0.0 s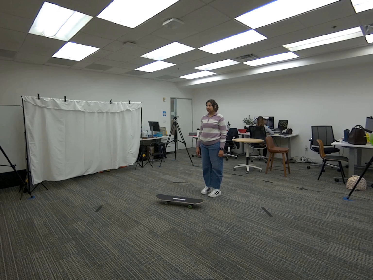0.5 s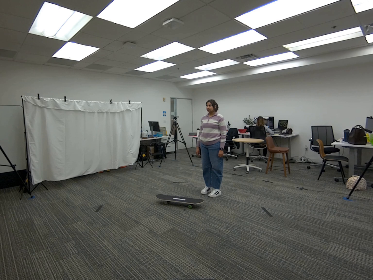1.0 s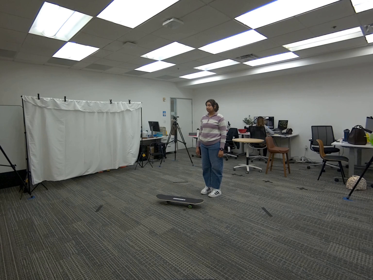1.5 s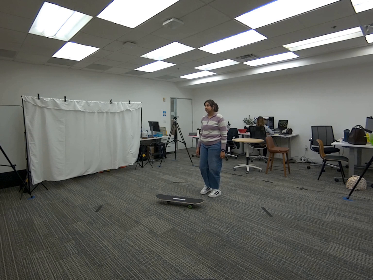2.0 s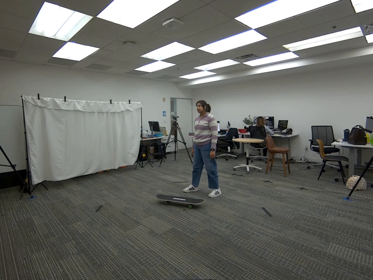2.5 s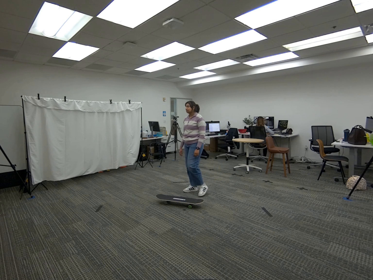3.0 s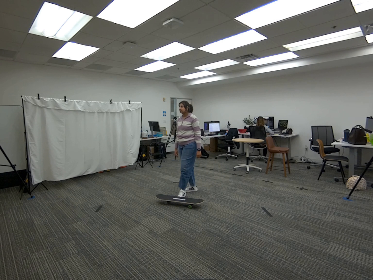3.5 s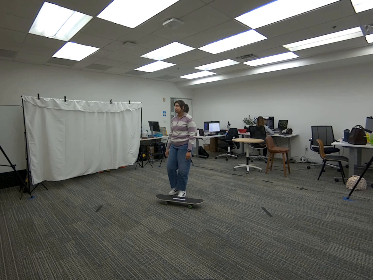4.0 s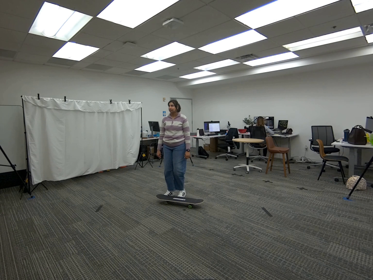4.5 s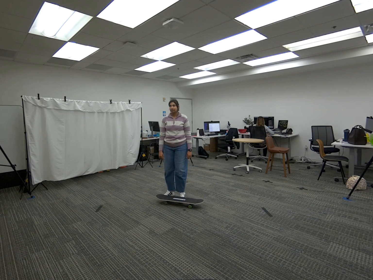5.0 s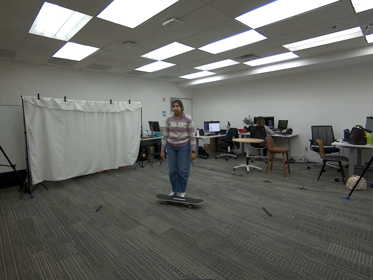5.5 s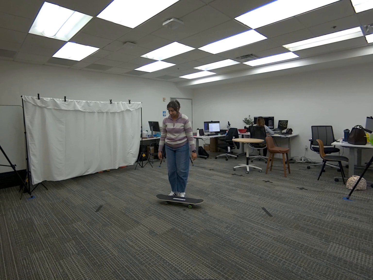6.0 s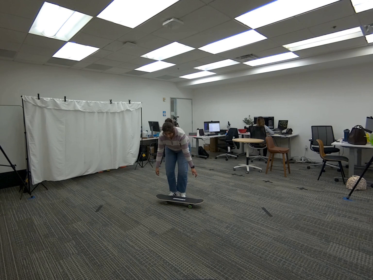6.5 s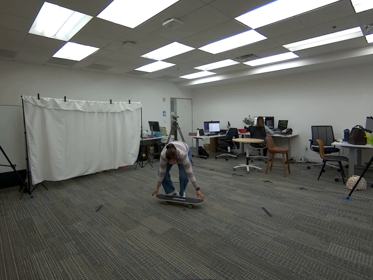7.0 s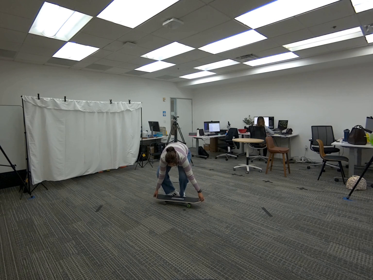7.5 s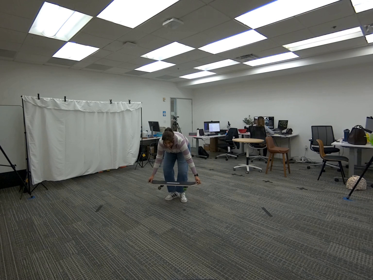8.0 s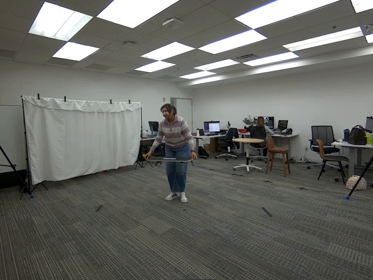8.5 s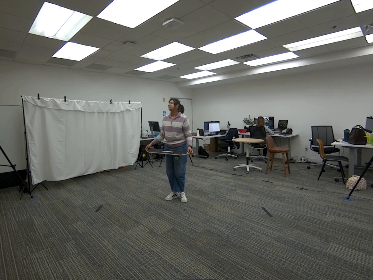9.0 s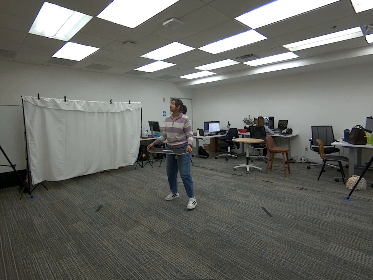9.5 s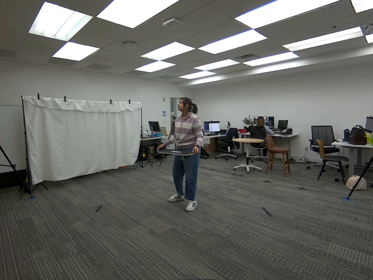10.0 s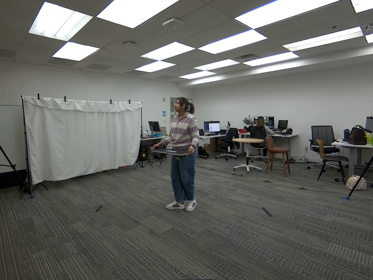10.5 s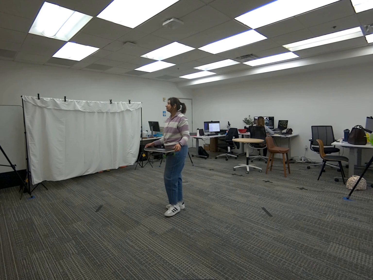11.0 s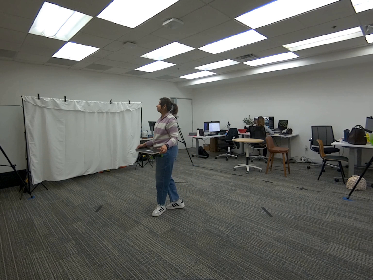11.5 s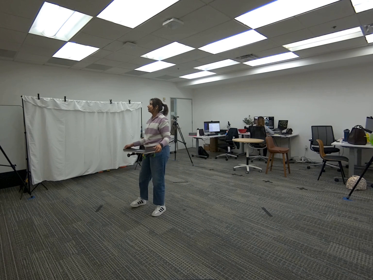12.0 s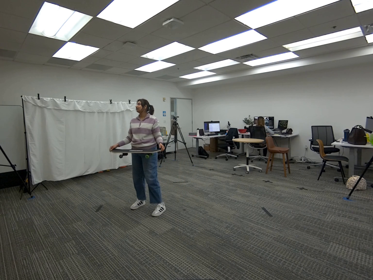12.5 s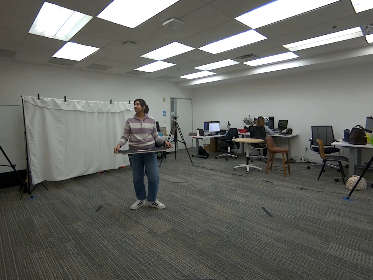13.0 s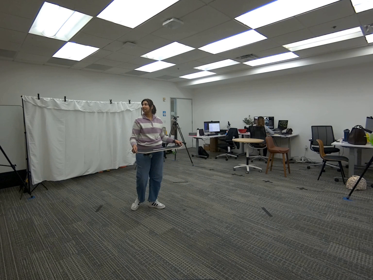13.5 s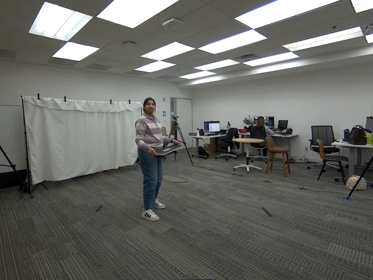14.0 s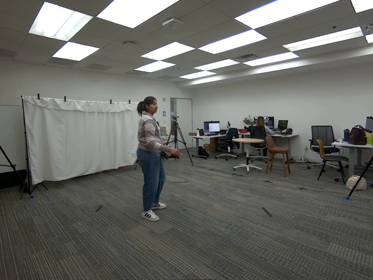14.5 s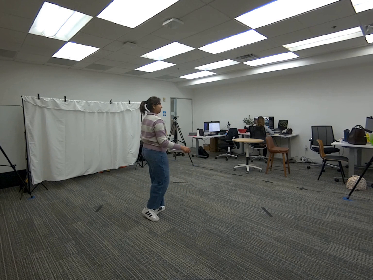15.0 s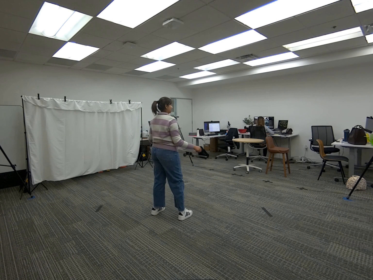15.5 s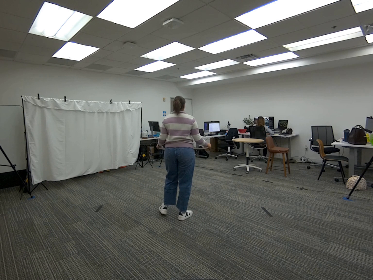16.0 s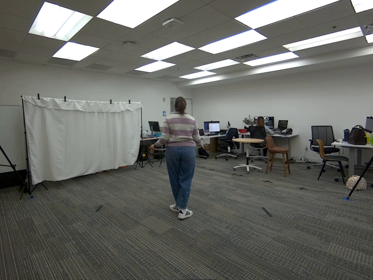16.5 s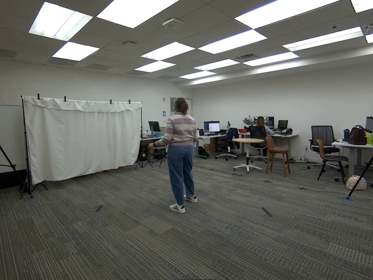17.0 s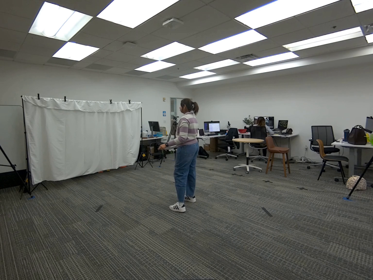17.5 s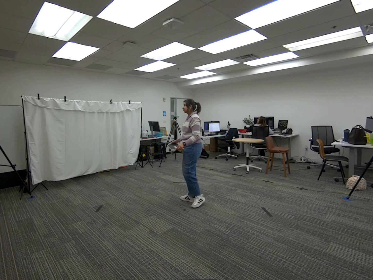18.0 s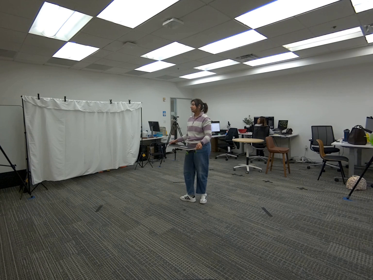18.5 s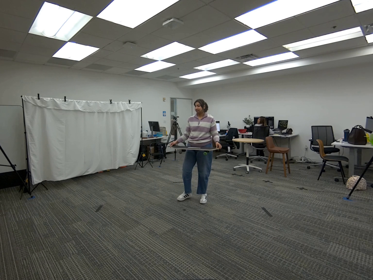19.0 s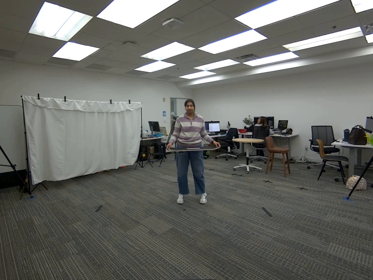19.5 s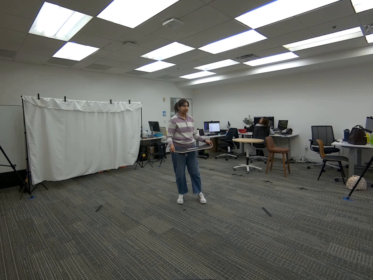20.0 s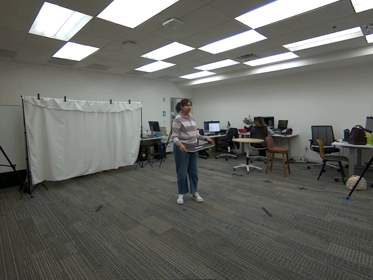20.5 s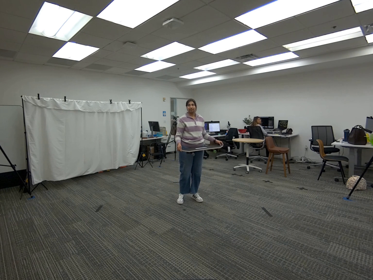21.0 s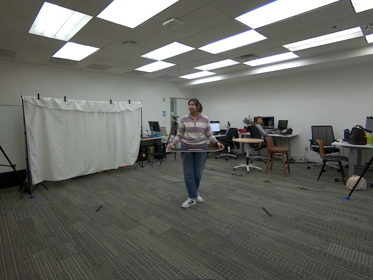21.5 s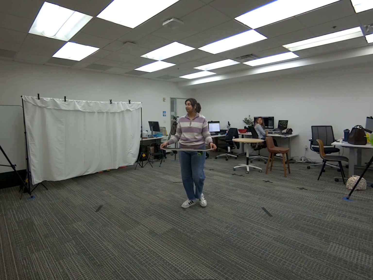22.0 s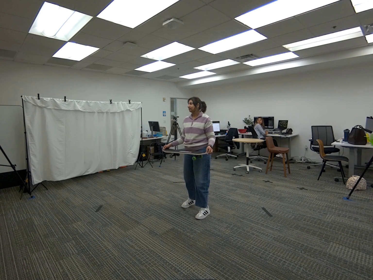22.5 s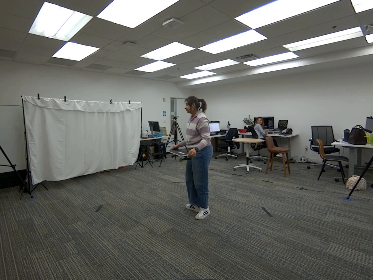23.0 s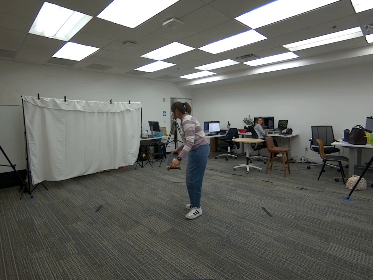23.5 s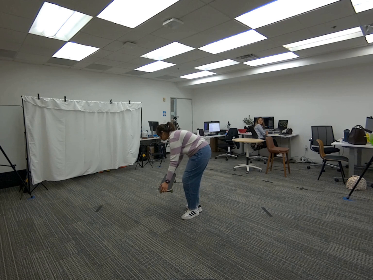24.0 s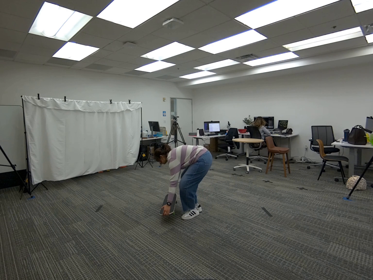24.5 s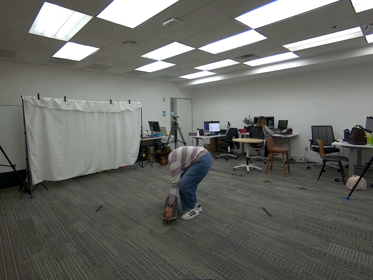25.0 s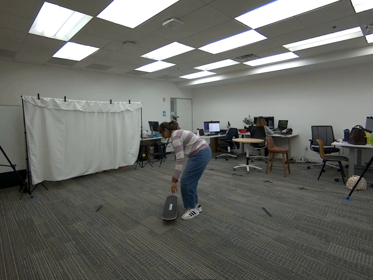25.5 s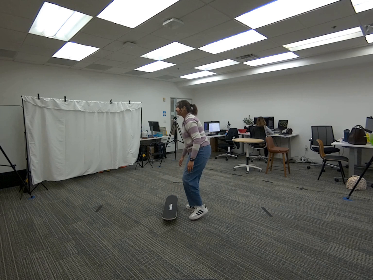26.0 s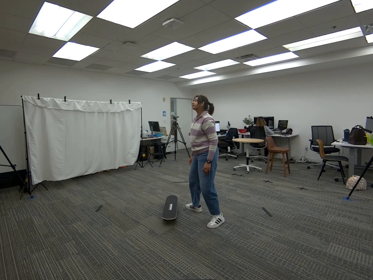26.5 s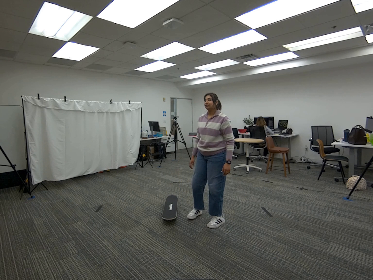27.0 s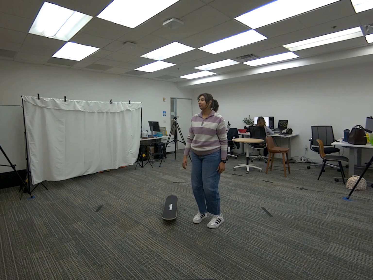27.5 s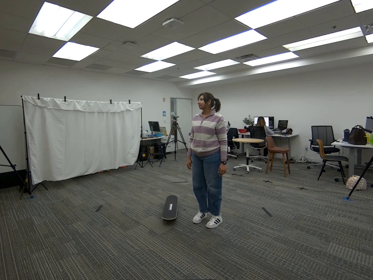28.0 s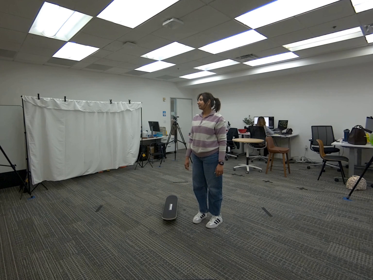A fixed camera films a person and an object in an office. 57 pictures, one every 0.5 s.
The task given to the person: Walk to the skateboard on the ground. Pick up the skateboard with both hands and rotate the skateboard around so all four cameras can see the skateboard. Place the skateboard back on the ground when finish.
